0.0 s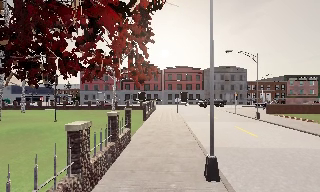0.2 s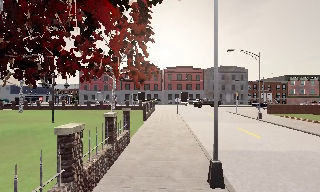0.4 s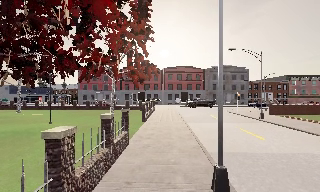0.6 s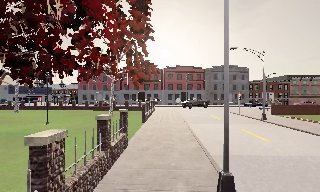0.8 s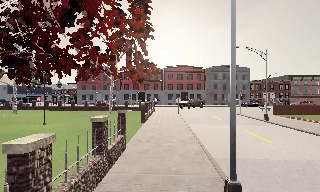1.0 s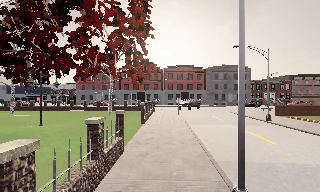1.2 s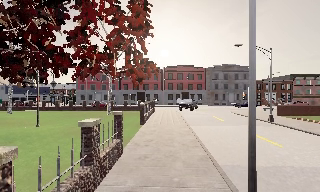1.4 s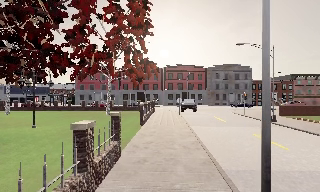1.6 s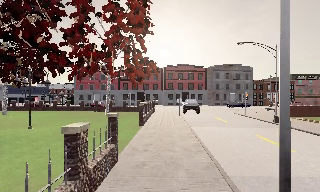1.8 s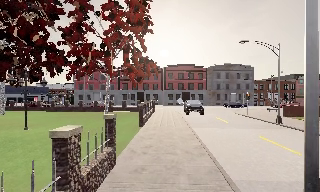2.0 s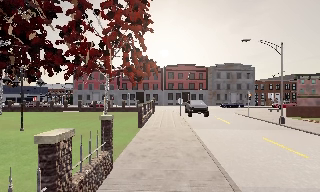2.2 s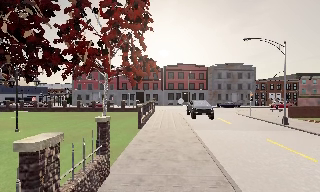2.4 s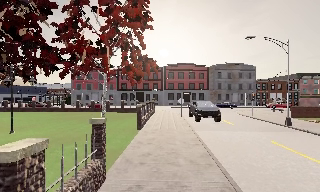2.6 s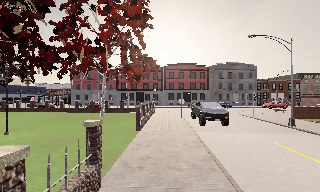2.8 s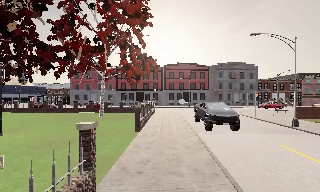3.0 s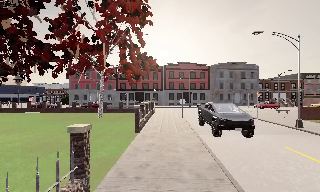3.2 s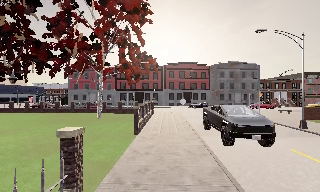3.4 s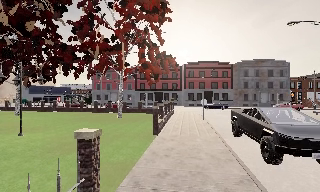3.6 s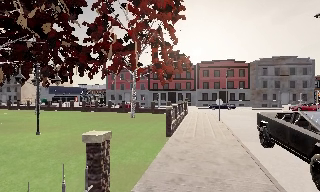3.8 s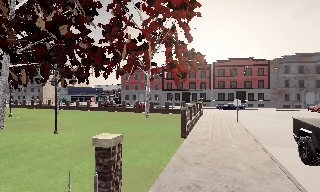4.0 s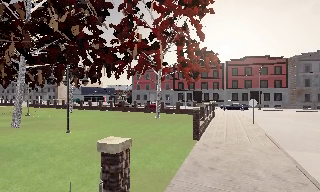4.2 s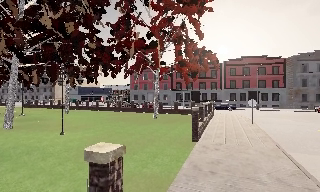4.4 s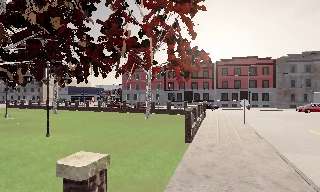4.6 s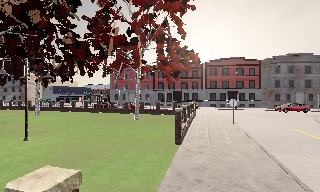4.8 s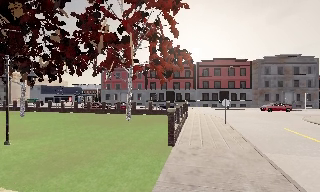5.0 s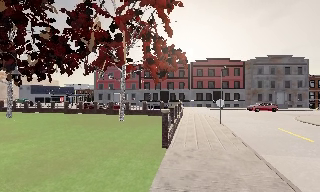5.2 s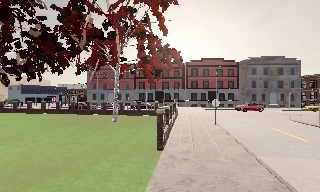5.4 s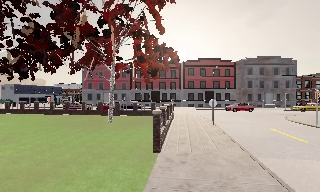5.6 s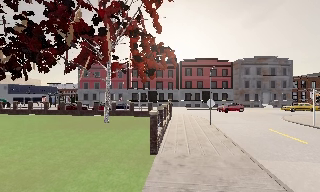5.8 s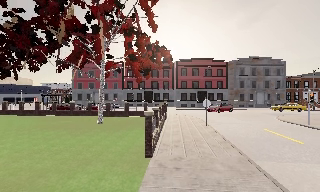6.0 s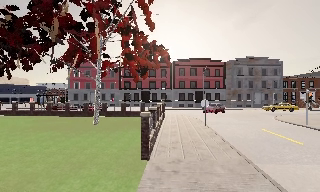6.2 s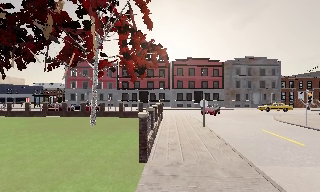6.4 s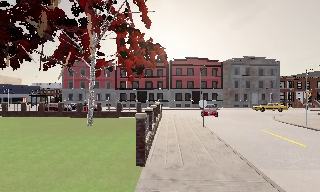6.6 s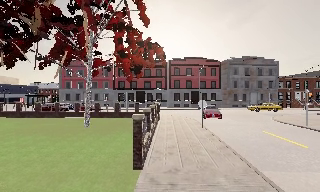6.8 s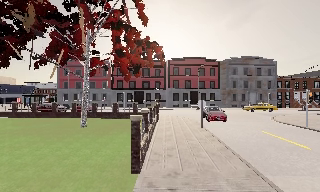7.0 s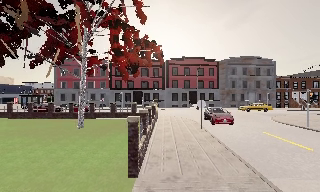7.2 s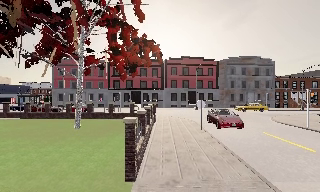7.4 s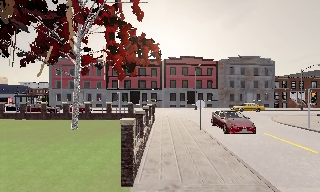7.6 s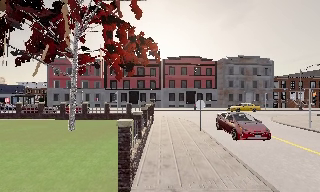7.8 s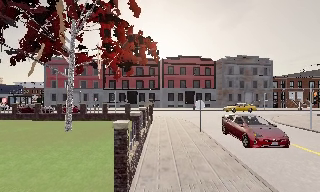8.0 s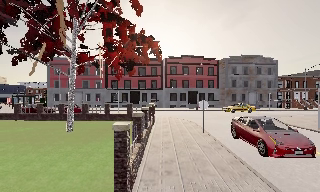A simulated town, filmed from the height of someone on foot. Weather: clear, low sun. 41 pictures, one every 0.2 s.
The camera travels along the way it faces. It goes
forward.
0.0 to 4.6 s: The scene slides to the right, as the camera pans about 15 degrees to its left. It travels forward, about 8 m, so what stands in front looms larger.
4.6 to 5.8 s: The camera pans to its right, which is clockwise from overhead, by about 10 degrees. It travels forward, about 2 m, so what stands in front looms larger.
5.8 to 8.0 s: The camera travels forward, about 3 m, so what stands in front looms larger.
The film runs forward here.
